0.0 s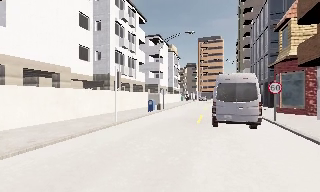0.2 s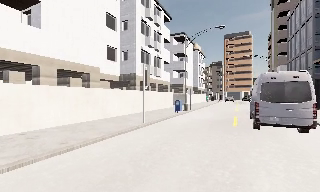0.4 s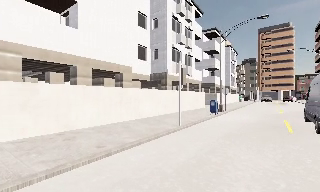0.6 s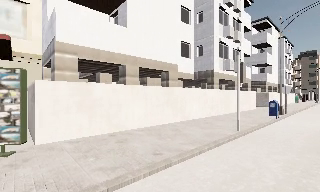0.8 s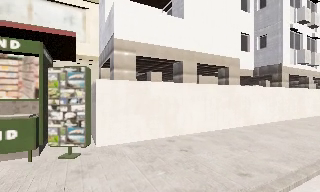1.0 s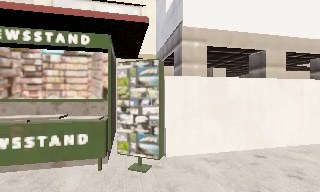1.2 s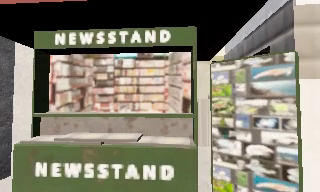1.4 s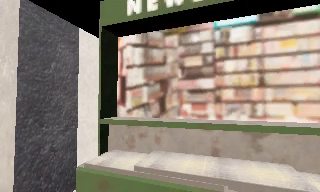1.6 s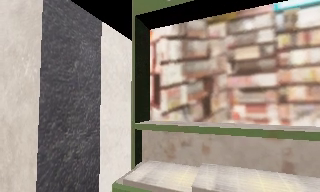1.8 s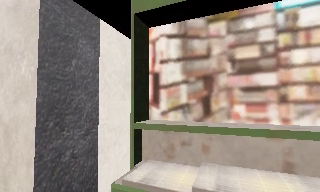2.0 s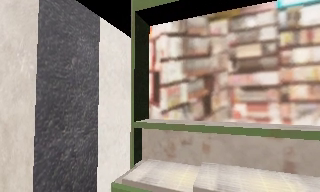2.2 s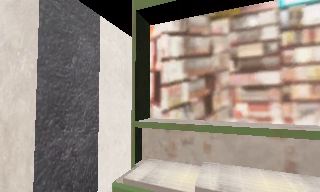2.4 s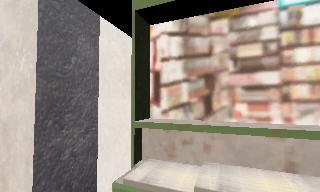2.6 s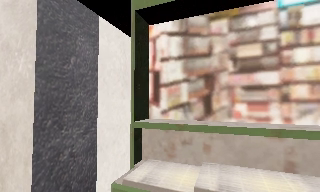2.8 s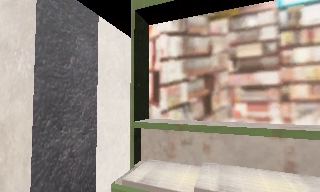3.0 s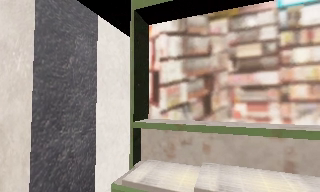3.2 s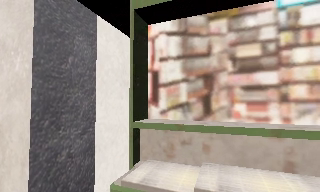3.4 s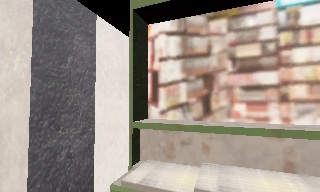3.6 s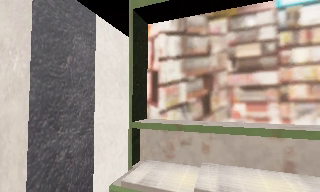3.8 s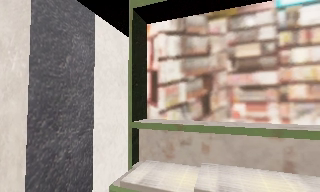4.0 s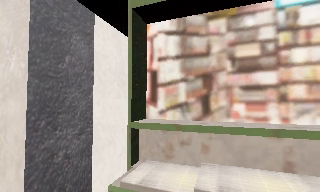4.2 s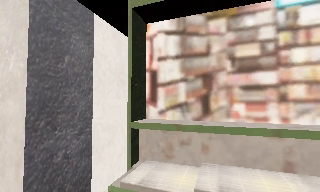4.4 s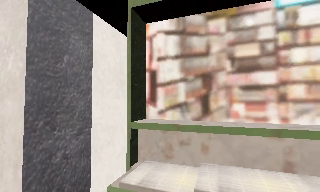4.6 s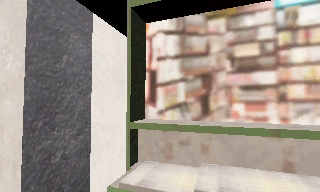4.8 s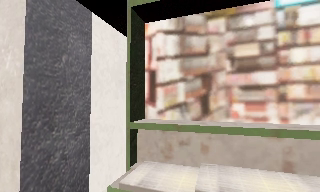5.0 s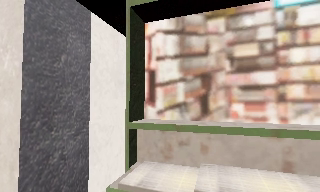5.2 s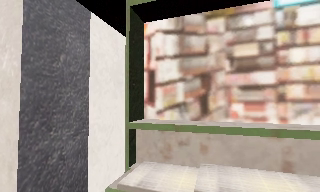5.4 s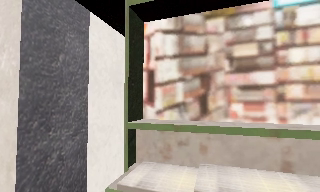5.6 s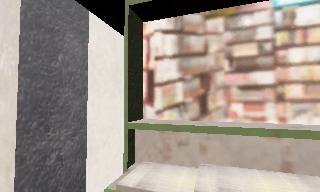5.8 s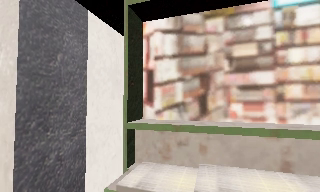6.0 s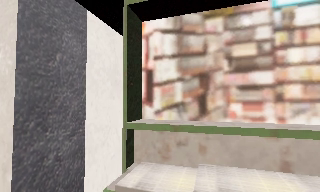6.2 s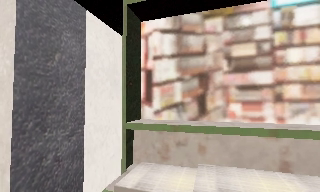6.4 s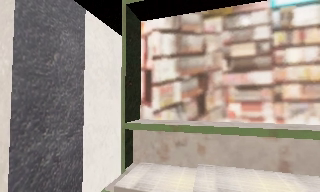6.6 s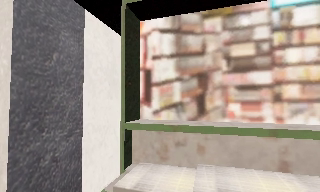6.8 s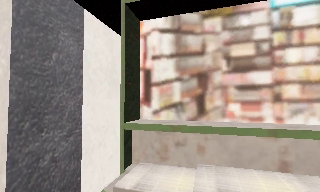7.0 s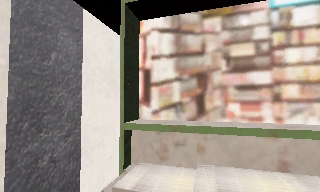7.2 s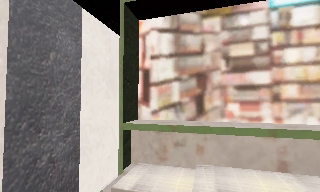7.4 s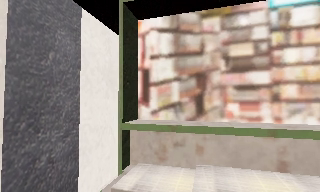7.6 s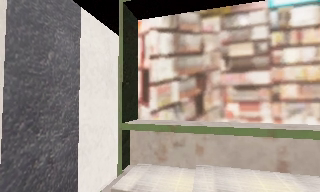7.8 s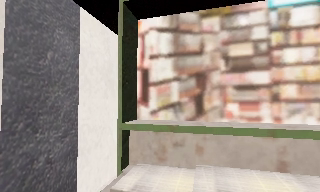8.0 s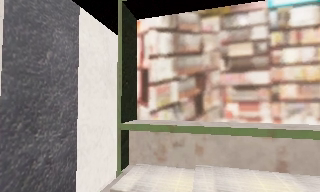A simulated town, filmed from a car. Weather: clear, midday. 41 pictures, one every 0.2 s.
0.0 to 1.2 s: The camera swings to its left by about 75 degrees, and the scene slides to the right. It travels forward and to its left, about 6 m.
1.2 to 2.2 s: The scene slides to the right, as the camera pans about 20 degrees to its left. It travels forward and to its left, about 2 m, so what stands in front looms larger. It loses speed.
2.2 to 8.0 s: The camera shifts only a little, or ends up much as it began.
The film runs forward here.
